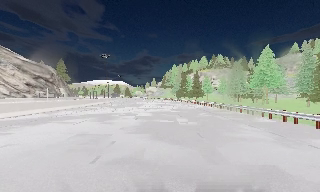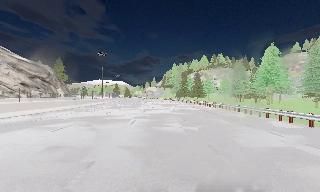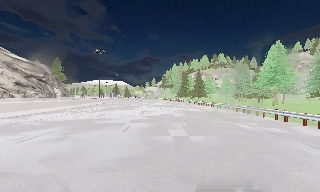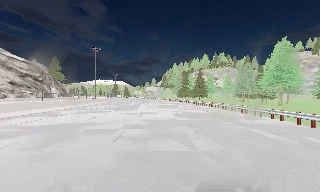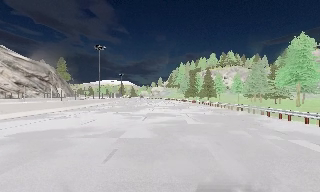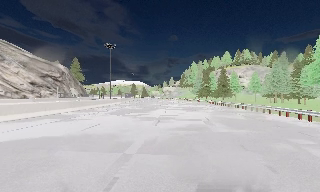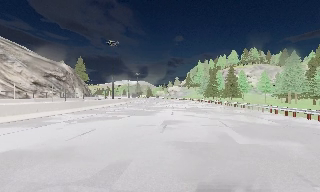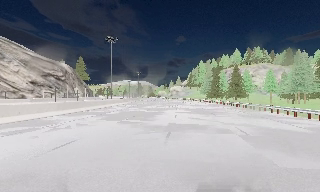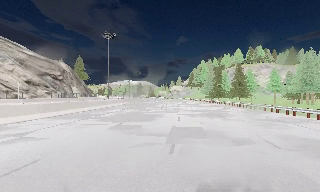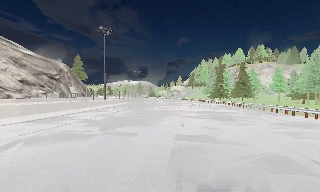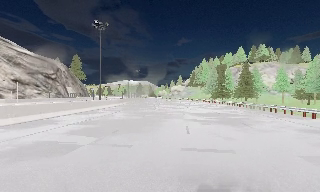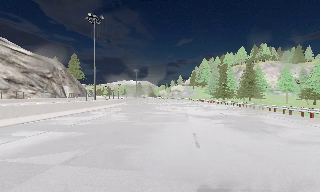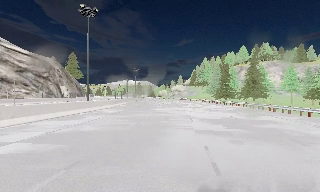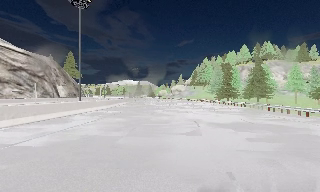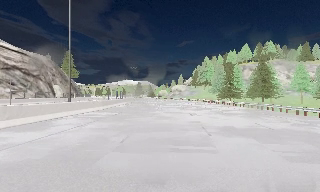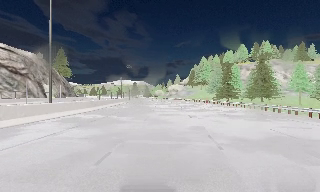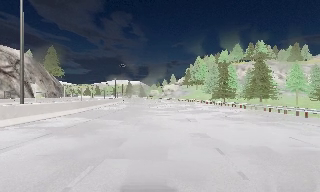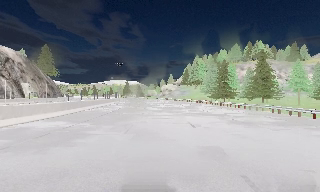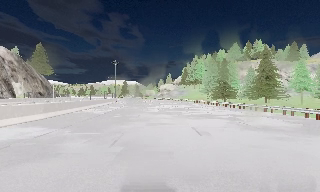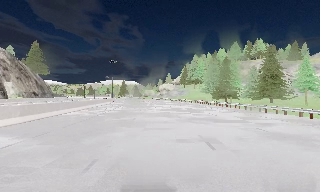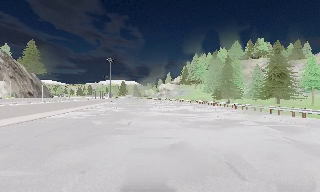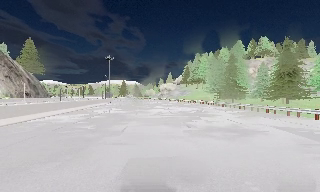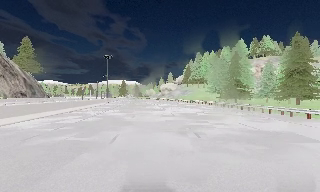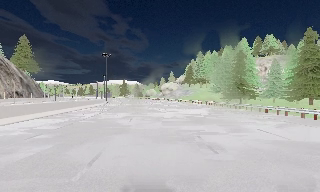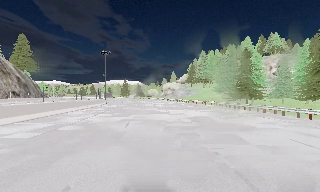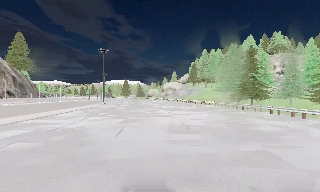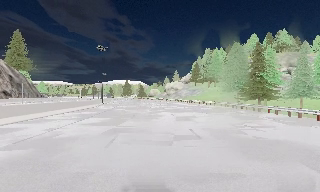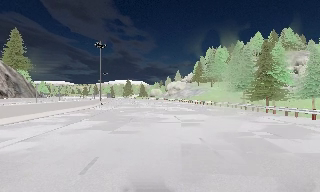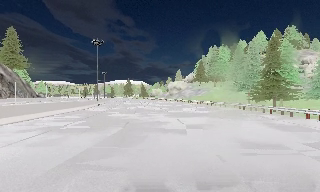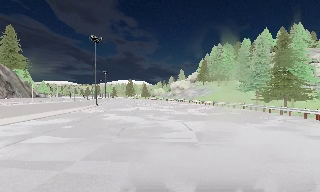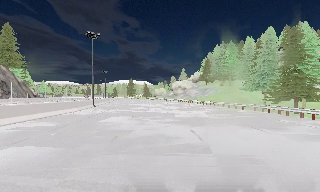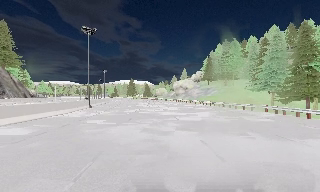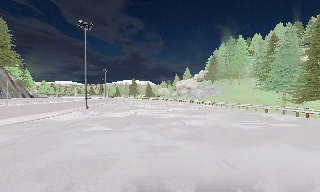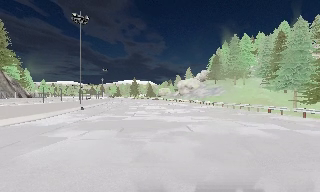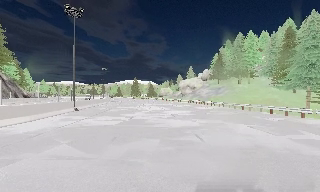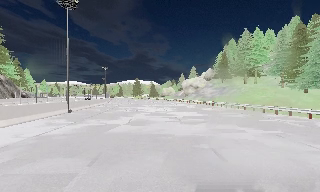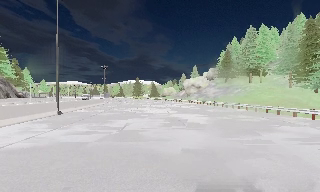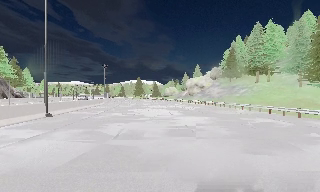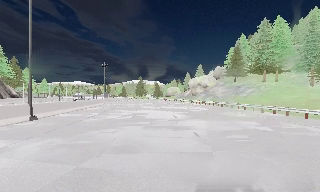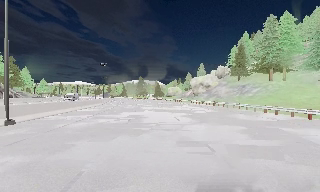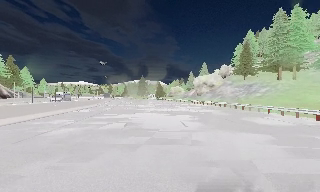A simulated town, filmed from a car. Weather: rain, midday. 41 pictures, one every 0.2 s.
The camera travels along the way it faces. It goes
forward.
0.0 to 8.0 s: The camera swings to its left by about 15 degrees, and the scene slides to the right. It travels forward, about 75 m, so what stands in front looms larger.
The film runs forward here.
